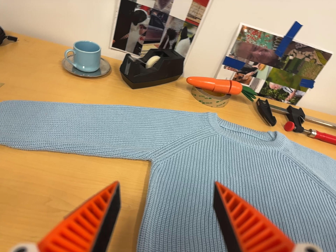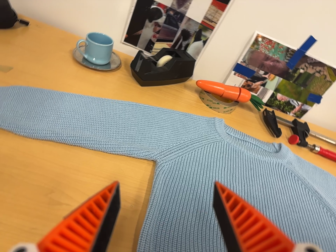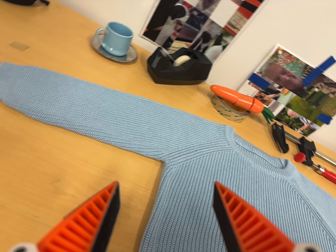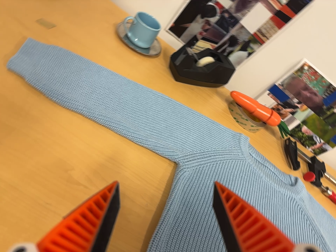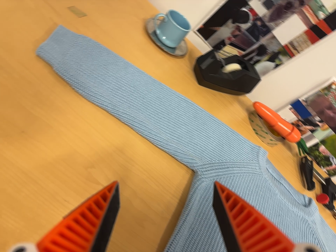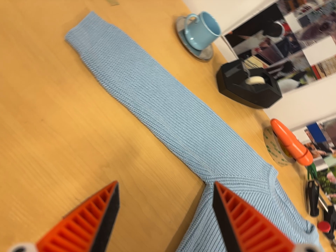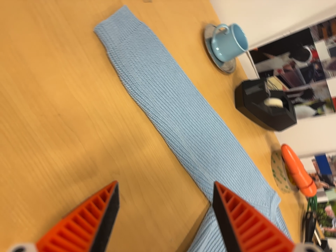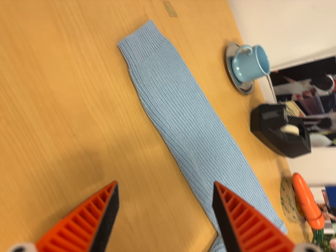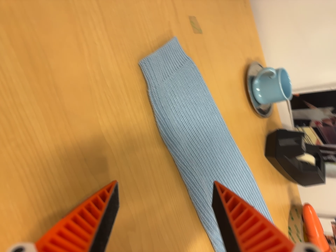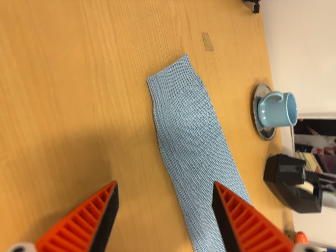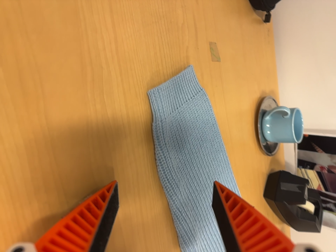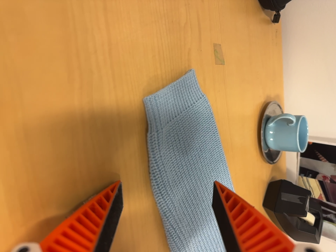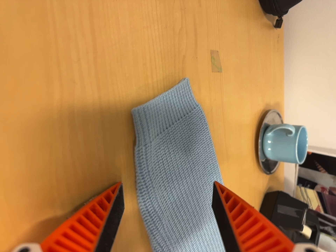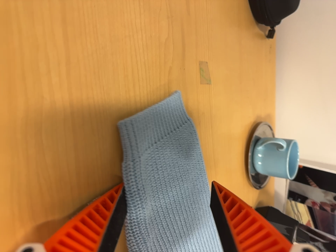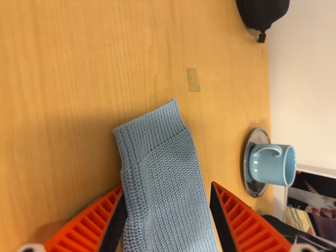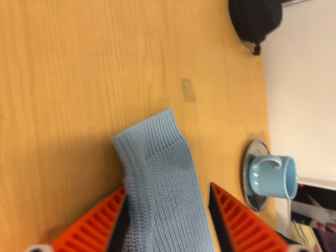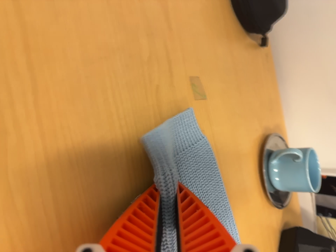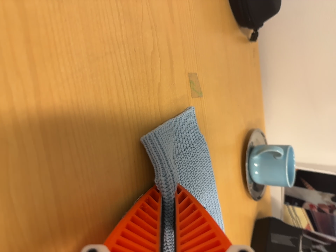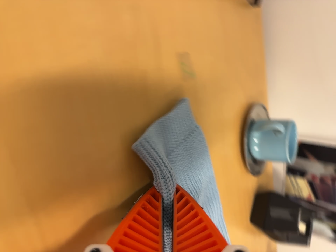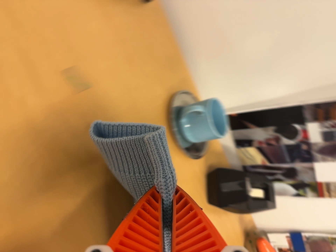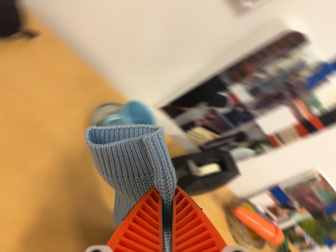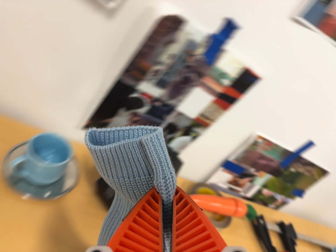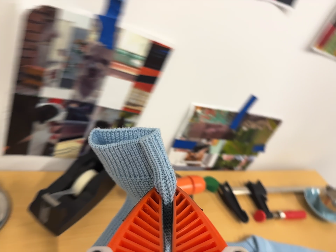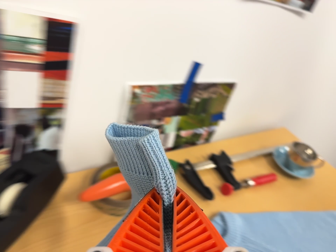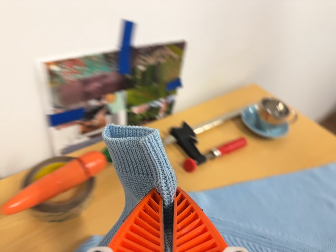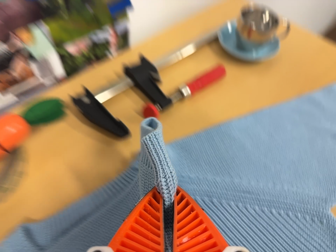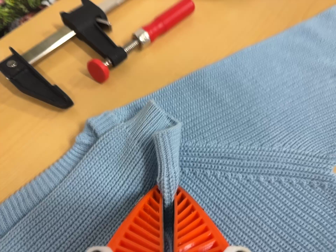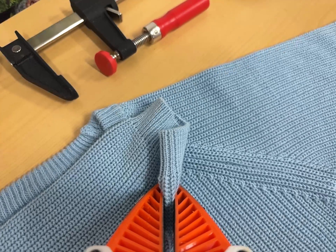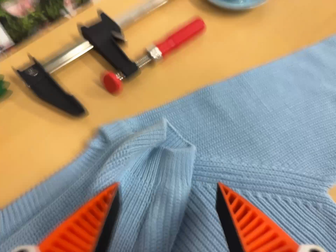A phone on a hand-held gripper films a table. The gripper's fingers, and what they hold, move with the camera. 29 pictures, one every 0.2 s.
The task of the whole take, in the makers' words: left arm across.
0.0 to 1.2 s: The camera travels to its left, about 20 cm, so close, fixed things drift to the right. It rolls about its line of sight by about 50 degrees, and the scene rotates clockwise.
1.2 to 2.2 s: The camera travels toward the top of its view and forward, about 14 cm, so close, fixed things drift downward. It rolls about its line of sight by about 25 degrees, and the scene rotates clockwise.
2.2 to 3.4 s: The camera travels forward, about 7 cm, so what stands in front looms larger.
3.4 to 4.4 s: The camera swings to its right by about 10 degrees, and the scene slides to the left. It travels to its right, about 40 cm, so close, fixed things drift to the left. Its aim tips toward the bottom of its view by about 15 degrees. It rolls about its line of sight by about 75 degrees, and the scene rotates counterclockwise.
4.4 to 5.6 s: The camera travels forward and to its right, about 40 cm. Its aim tips toward the bottom of its view by about 35 degrees, and the scene shifts upward. It rolls about its line of sight by about 30 degrees, and the scene rotates counterclockwise.
The film runs forward here.
